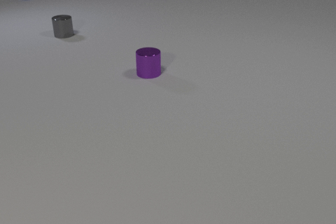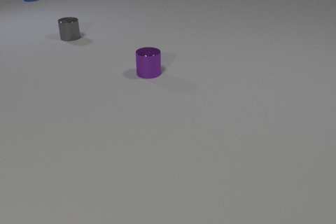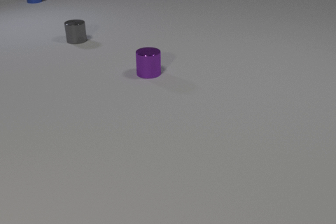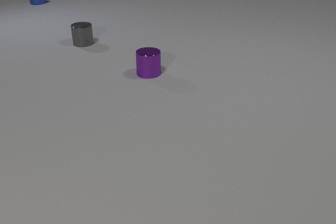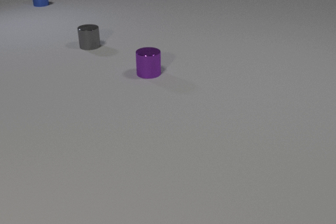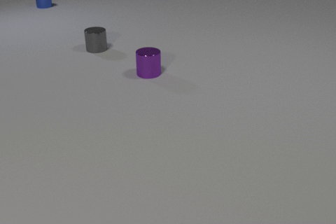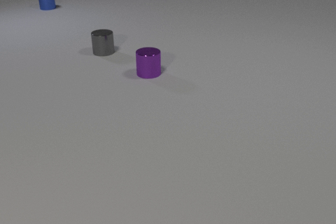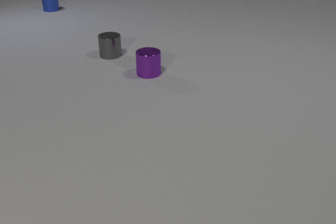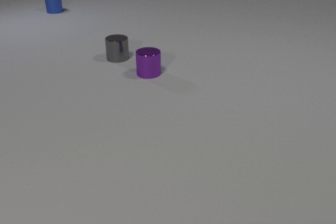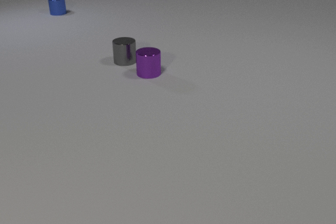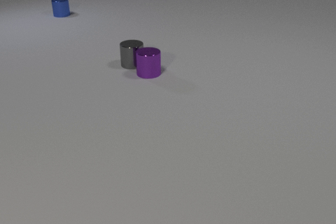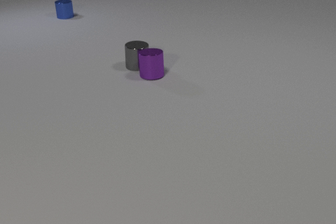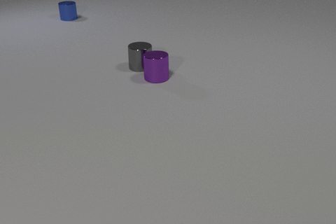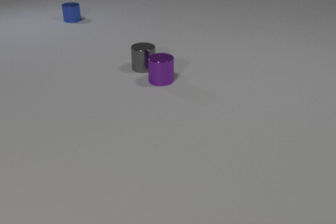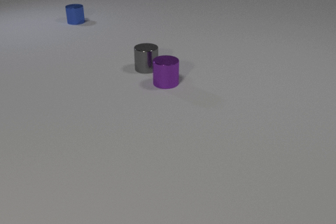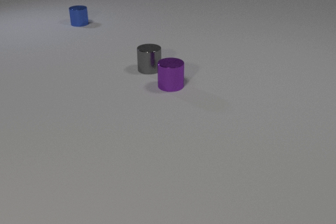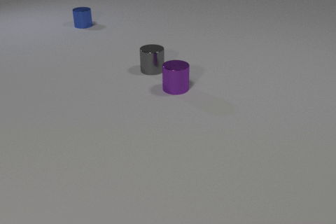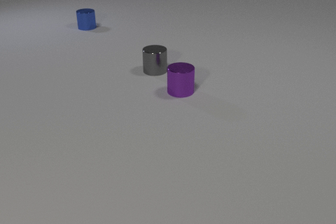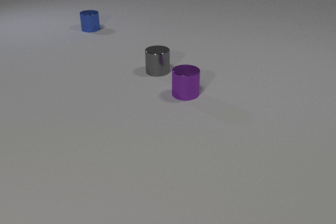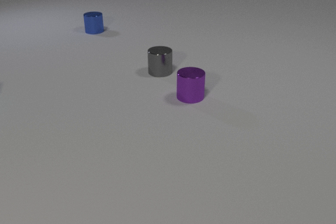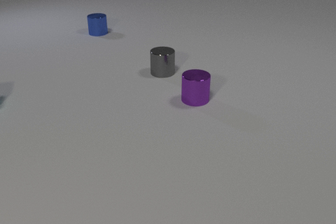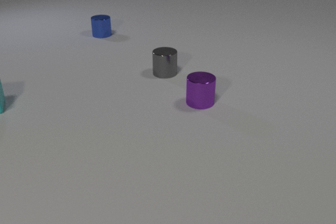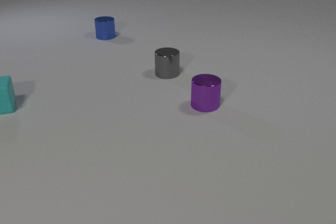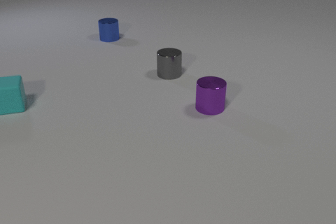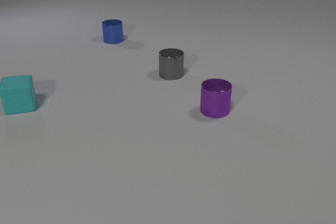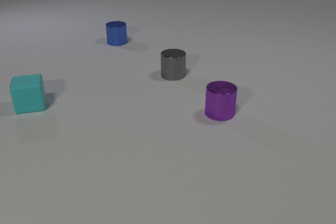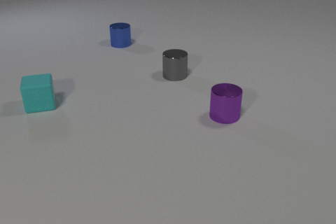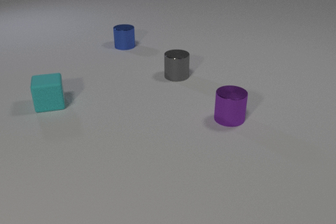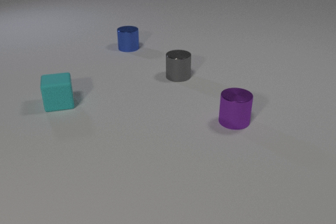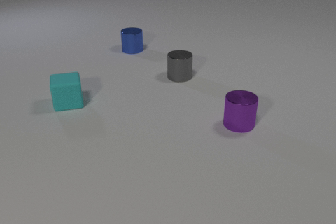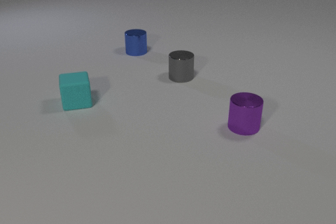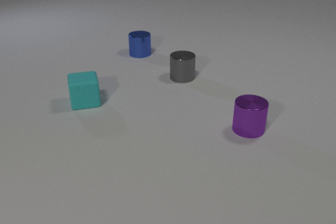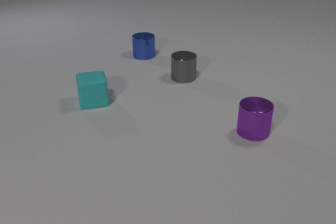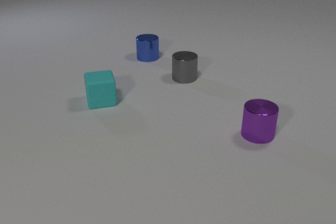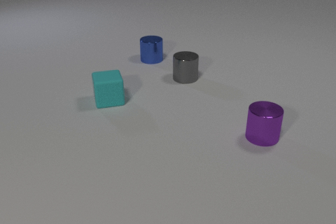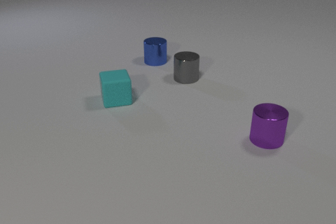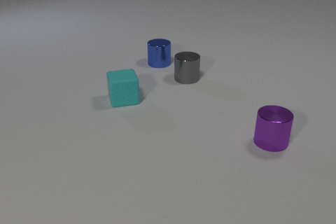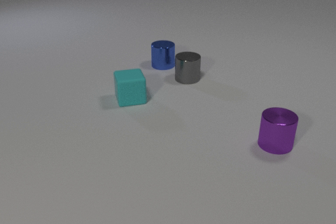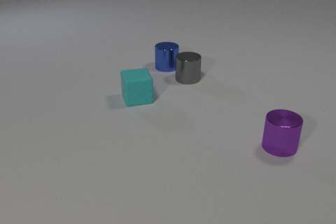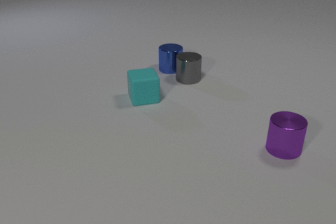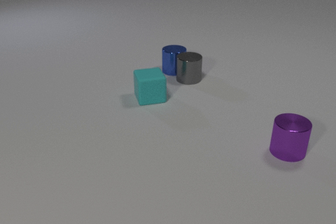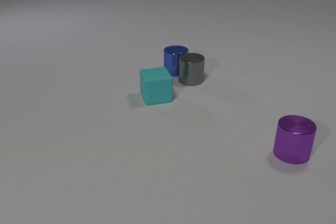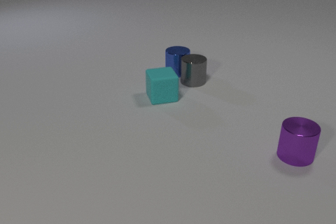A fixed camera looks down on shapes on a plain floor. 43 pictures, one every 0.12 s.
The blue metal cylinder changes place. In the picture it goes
toward the camera.
The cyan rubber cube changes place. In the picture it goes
to the right.
0.00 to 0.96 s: The gray metal cylinder slides toward the camera and to the right. The blue metal cylinder slides toward the camera.
0.96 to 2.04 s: The gray metal cylinder slides to the right and toward the camera. The purple metal cylinder slides toward the camera and to the right. The blue metal cylinder slides toward the camera and to the right. The gray metal cylinder and the purple metal cylinder collide.
2.04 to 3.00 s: The gray metal cylinder slides to the right and toward the camera. The purple metal cylinder slides toward the camera and to the right. The blue metal cylinder slides toward the camera and to the right. The cyan rubber cube comes in at the left edge, slides to the right.
3.00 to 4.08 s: The gray metal cylinder slides to the right and toward the camera. The purple metal cylinder slides to the right and toward the camera. The blue metal cylinder slides toward the camera and to the right. The cyan rubber cube slides to the right.
4.08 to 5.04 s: The gray metal cylinder slides to the right and toward the camera. The purple metal cylinder slides to the right and toward the camera. The blue metal cylinder slides toward the camera and to the right. The cyan rubber cube slides to the right. The gray metal cylinder and the blue metal cylinder collide.
How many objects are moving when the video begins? 2.
How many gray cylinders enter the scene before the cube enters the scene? 0.
How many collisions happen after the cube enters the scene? 1.
